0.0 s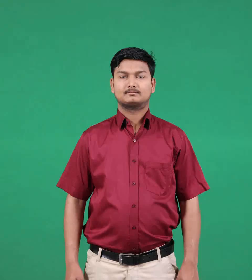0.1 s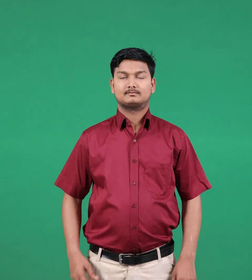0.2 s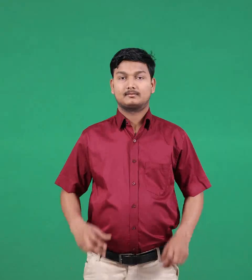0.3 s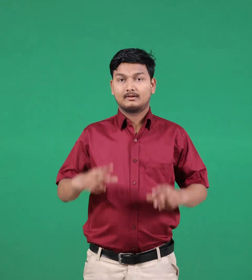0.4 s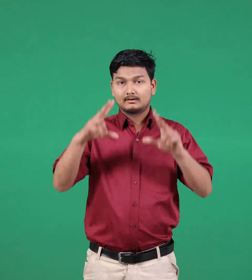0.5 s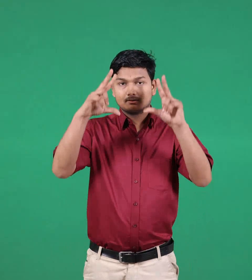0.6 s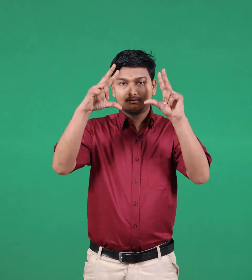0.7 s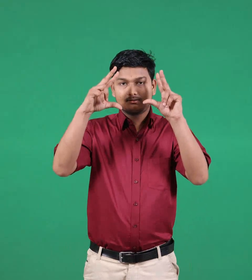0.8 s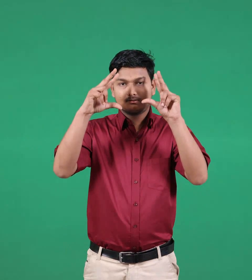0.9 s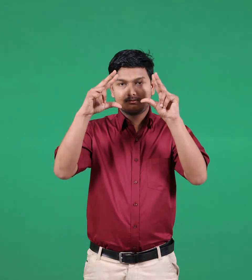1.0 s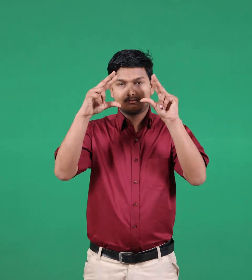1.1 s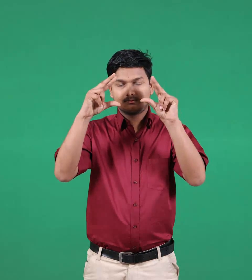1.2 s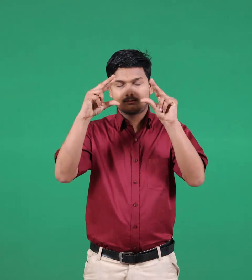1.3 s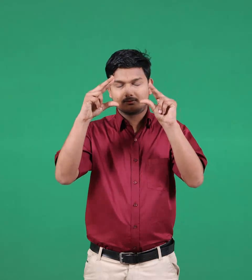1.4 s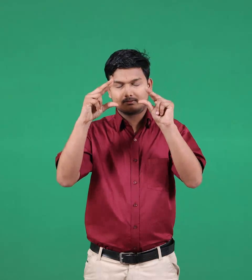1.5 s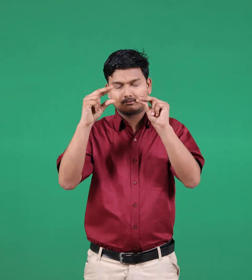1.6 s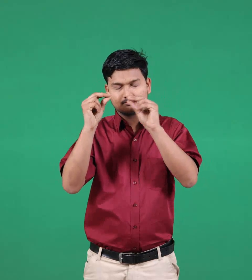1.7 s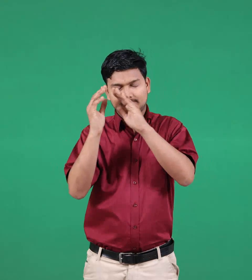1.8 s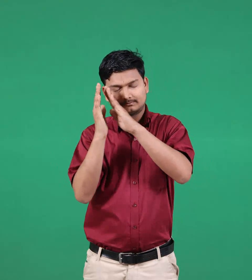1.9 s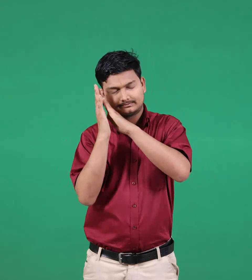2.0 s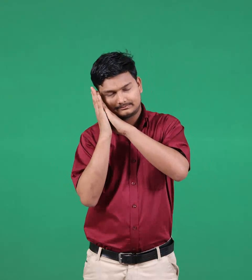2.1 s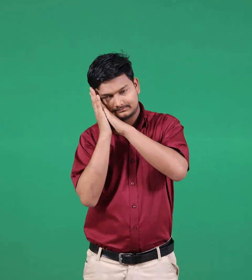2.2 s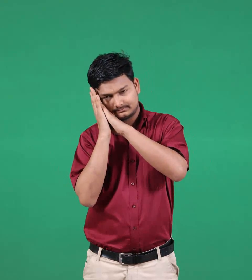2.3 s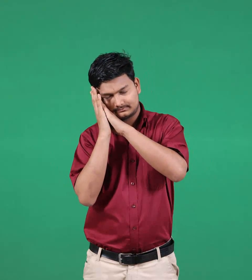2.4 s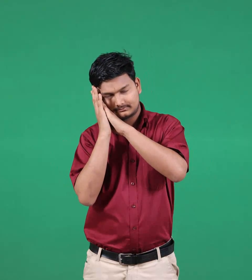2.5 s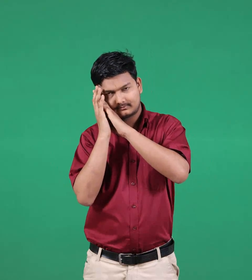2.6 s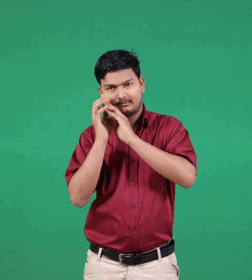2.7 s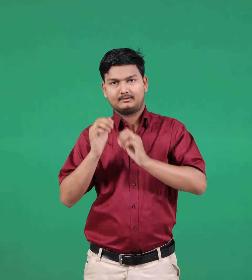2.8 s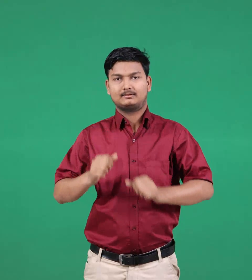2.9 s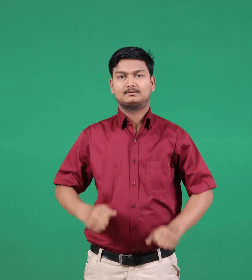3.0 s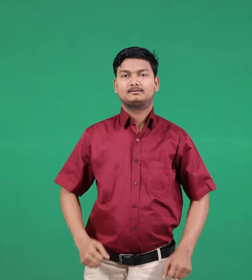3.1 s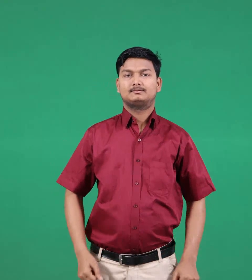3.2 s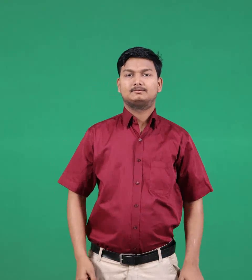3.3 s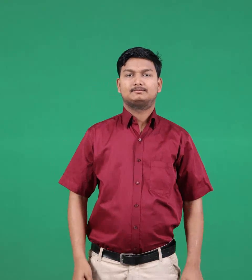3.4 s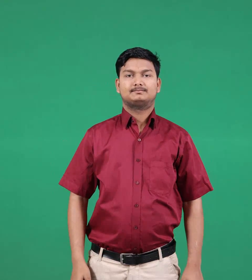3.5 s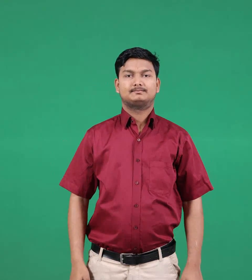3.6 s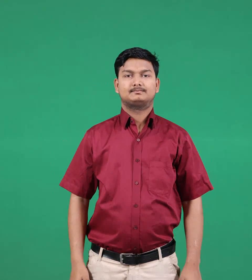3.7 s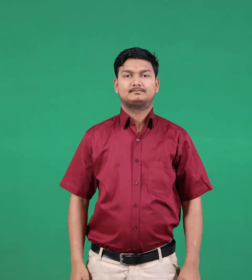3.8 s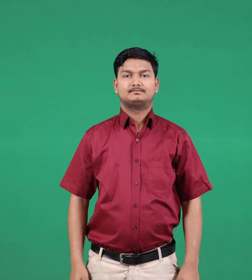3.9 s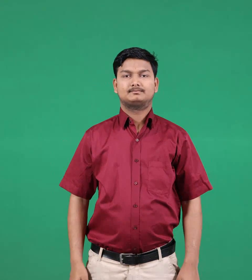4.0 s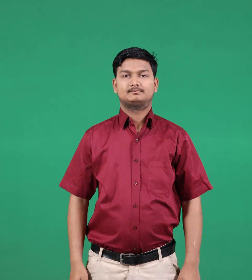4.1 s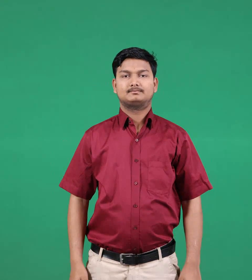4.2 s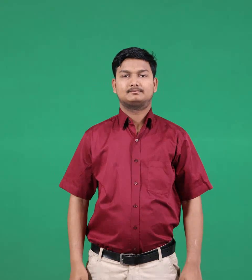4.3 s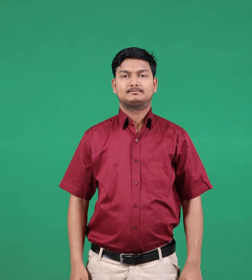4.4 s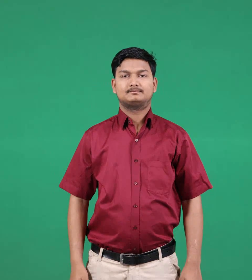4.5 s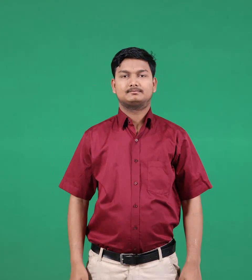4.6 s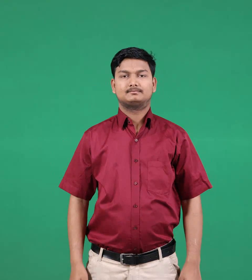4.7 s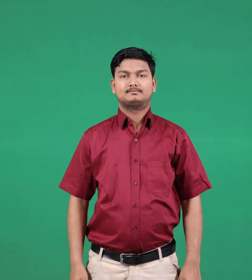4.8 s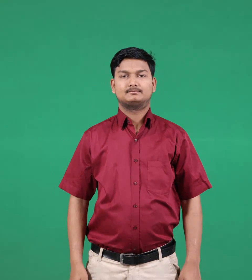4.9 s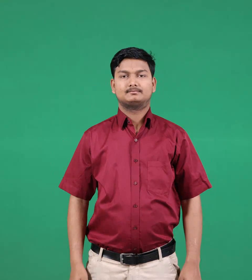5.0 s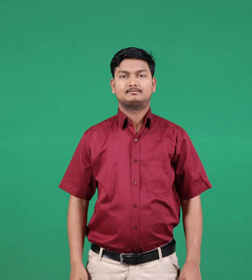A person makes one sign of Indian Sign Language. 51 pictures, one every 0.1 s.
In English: asleep
